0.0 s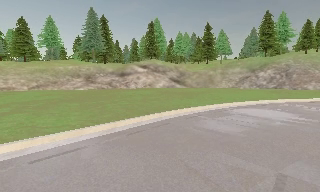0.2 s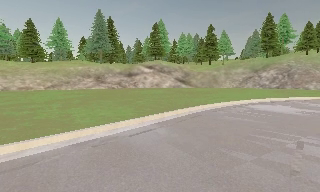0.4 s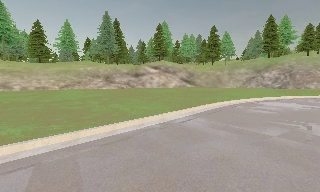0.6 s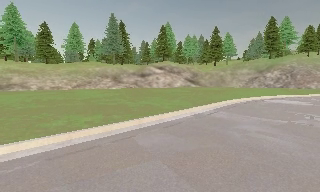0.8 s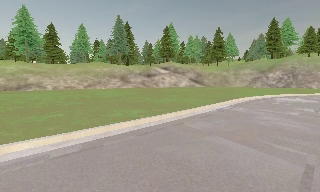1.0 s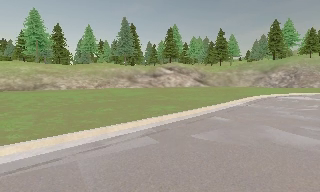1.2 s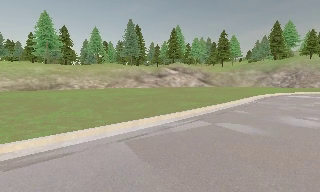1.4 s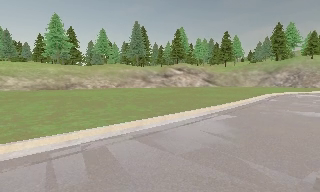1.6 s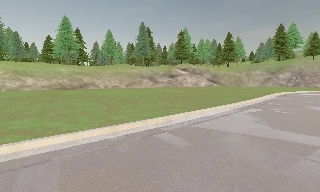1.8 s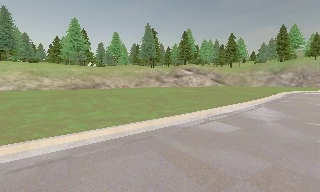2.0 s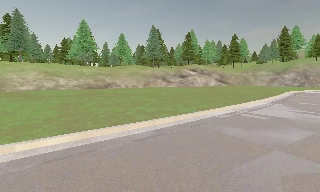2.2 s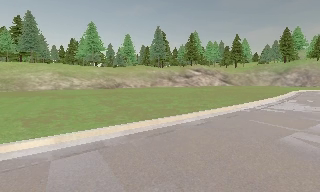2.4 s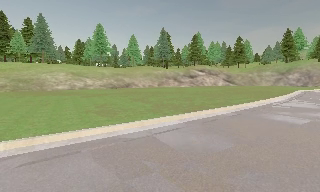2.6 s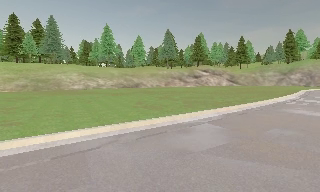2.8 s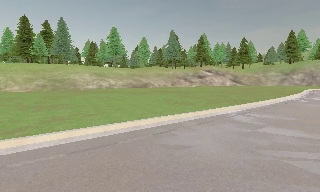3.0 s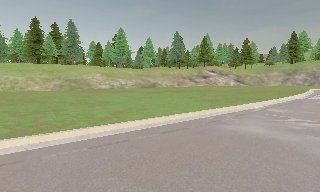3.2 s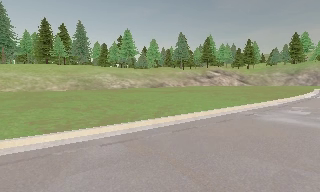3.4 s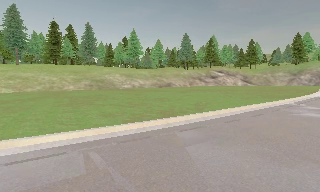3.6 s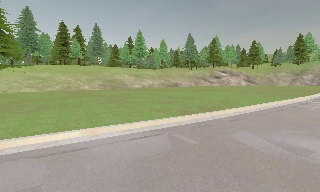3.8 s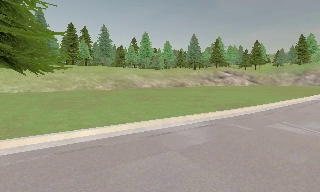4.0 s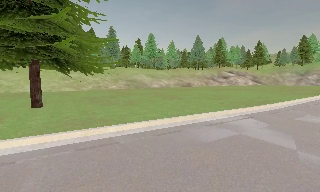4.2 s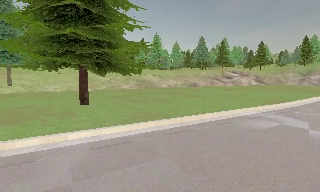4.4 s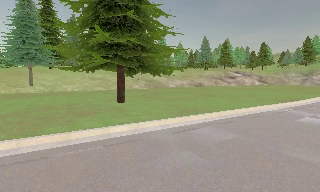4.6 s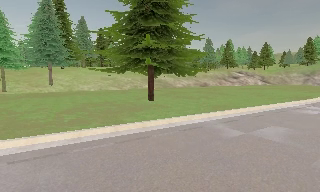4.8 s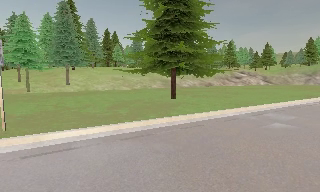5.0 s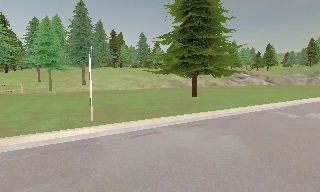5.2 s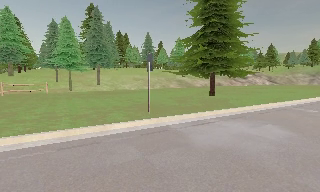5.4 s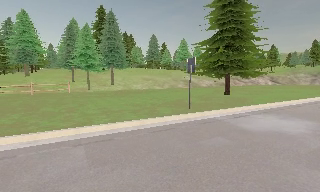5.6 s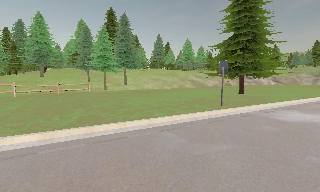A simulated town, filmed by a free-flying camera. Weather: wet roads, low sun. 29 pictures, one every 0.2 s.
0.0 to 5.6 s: The camera travels to its left and backward, about 65 m, so close, fixed things drift to the right.
The film runs forward here.
